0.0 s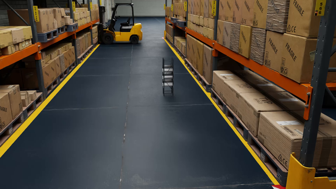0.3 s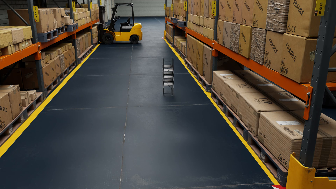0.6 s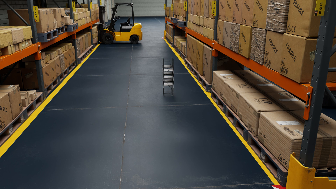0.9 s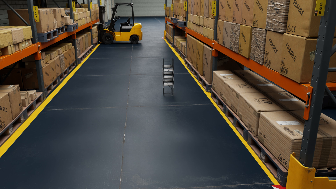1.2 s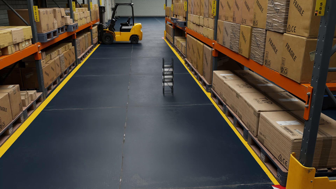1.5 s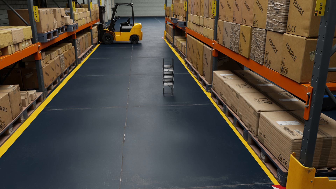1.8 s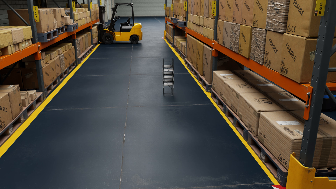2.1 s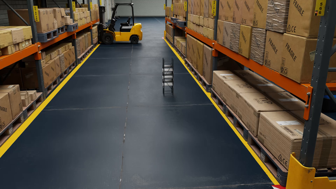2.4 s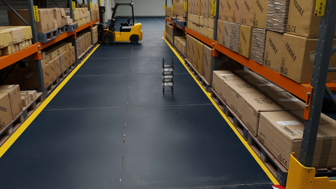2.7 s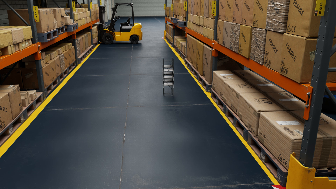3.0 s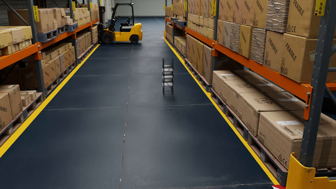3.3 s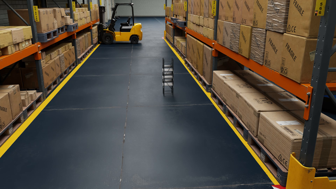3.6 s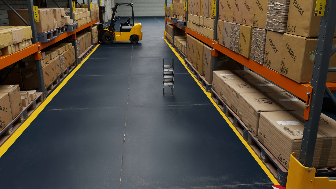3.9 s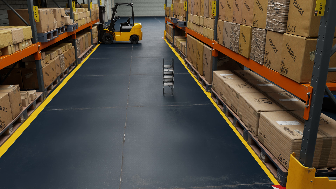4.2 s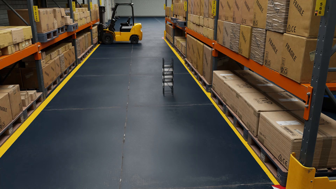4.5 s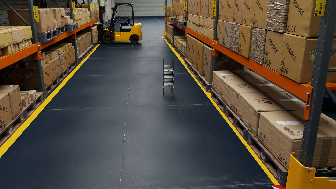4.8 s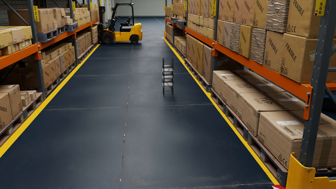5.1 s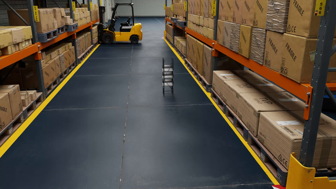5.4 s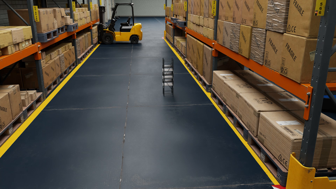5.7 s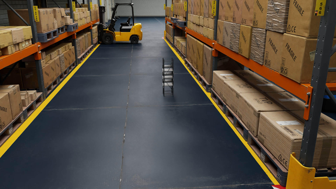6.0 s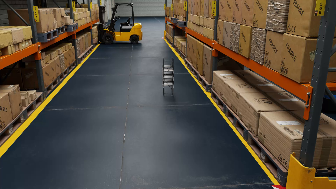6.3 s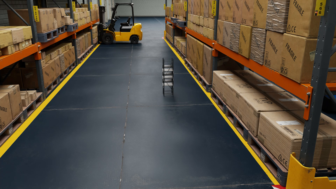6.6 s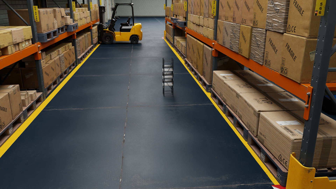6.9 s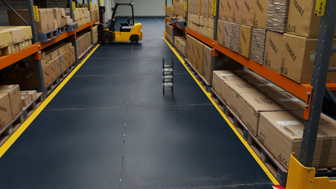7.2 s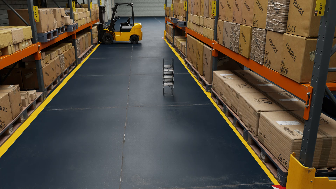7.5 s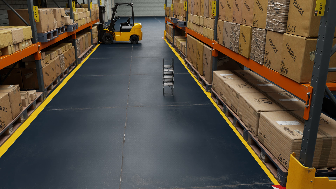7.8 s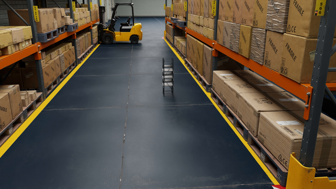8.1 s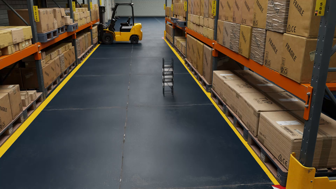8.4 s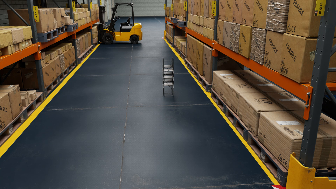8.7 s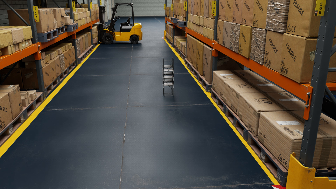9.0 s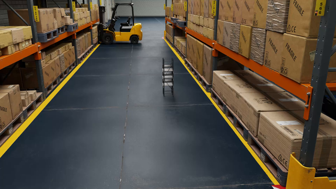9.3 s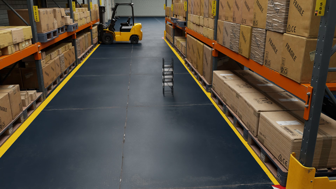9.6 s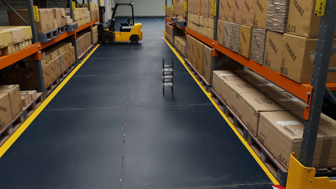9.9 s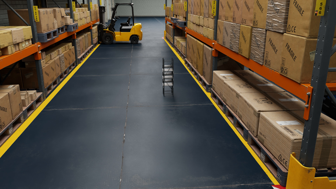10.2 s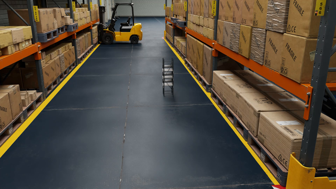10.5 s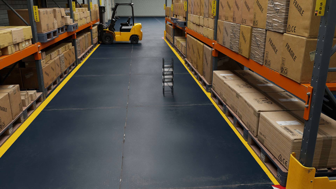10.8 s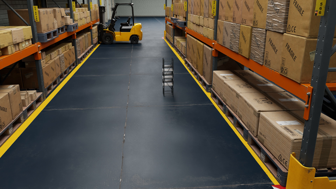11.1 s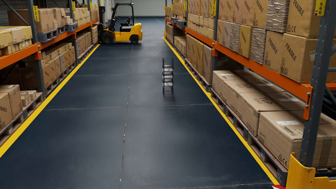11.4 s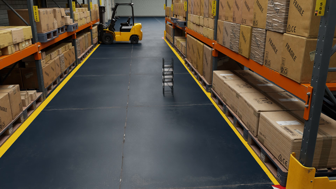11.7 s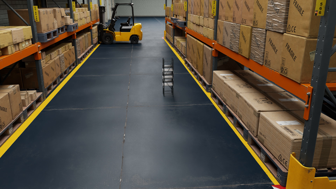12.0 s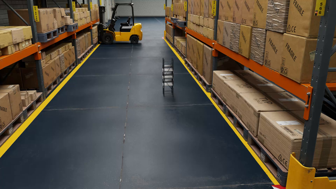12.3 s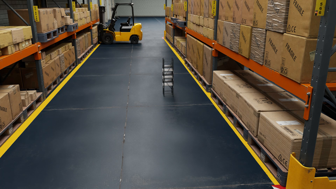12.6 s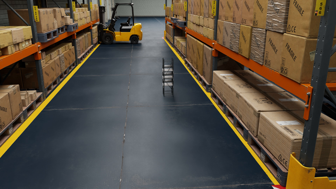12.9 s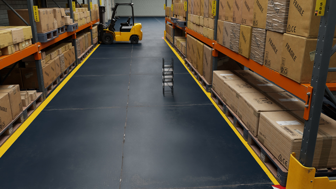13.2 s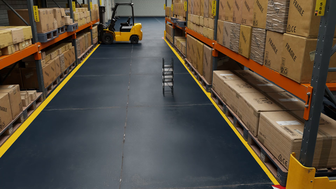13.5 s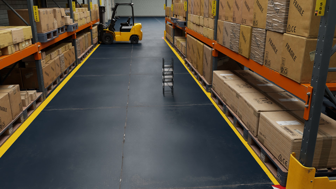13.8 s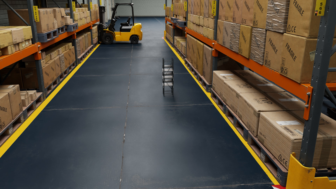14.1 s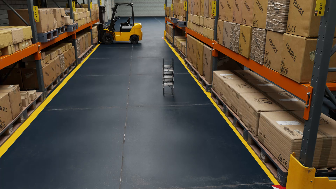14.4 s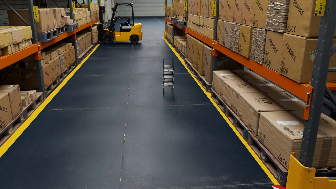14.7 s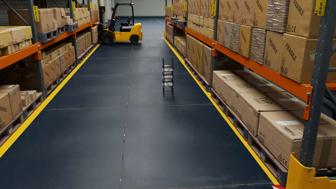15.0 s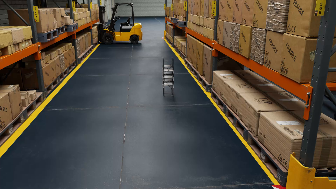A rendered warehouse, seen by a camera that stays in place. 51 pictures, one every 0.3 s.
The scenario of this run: A forklift runs into an object in its way.
